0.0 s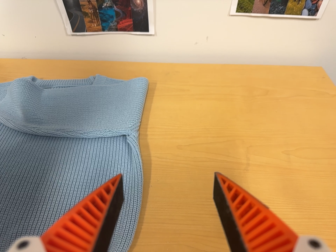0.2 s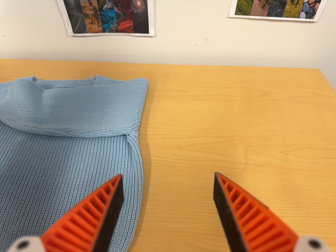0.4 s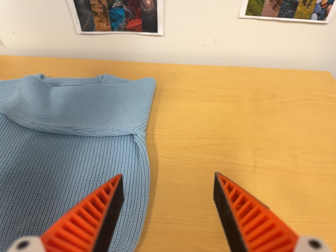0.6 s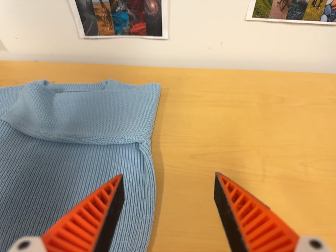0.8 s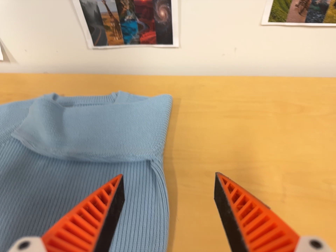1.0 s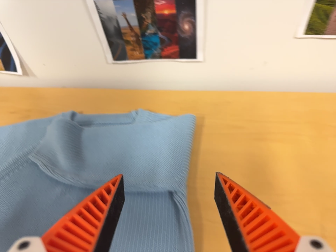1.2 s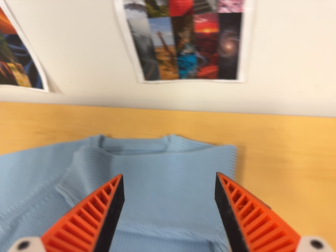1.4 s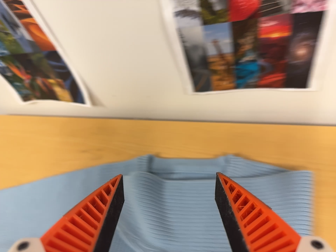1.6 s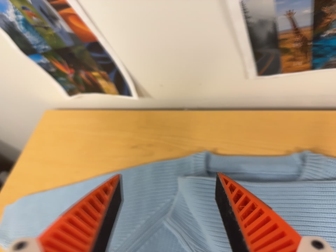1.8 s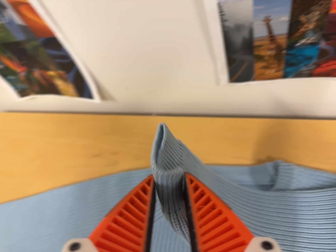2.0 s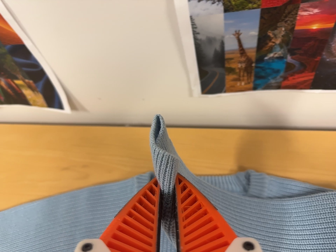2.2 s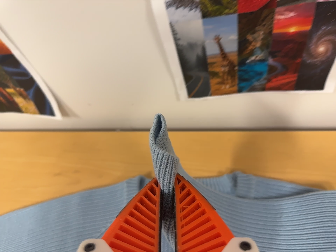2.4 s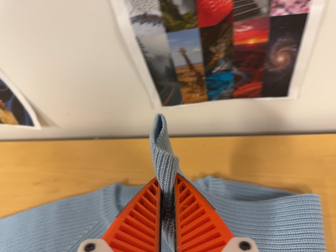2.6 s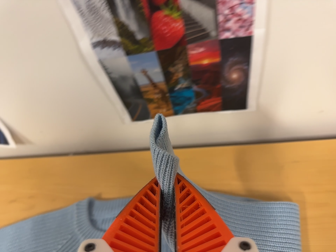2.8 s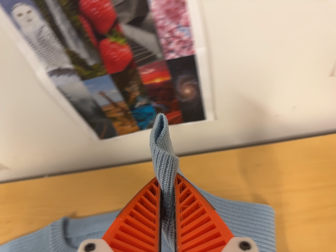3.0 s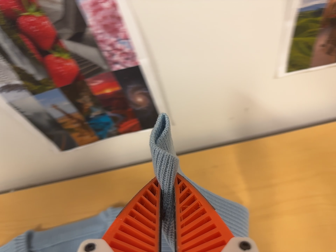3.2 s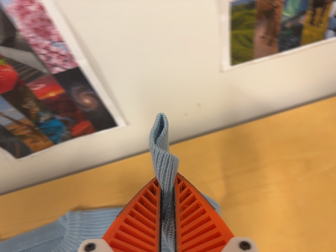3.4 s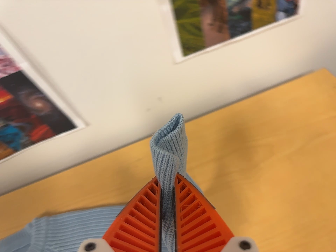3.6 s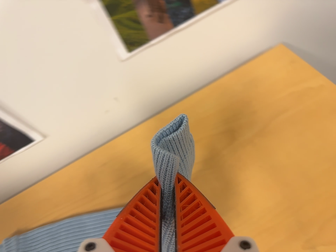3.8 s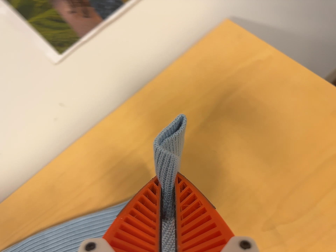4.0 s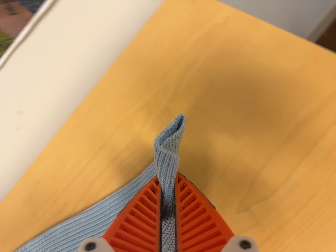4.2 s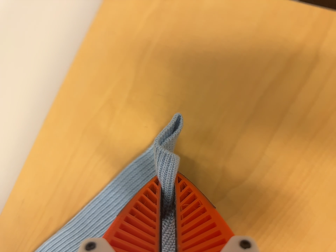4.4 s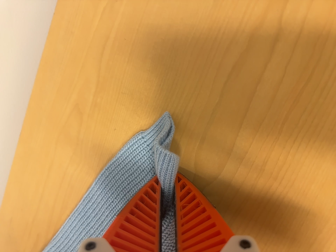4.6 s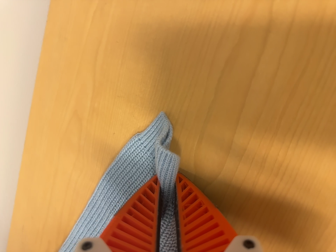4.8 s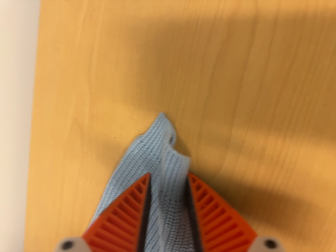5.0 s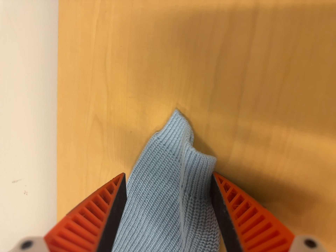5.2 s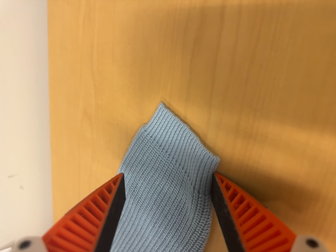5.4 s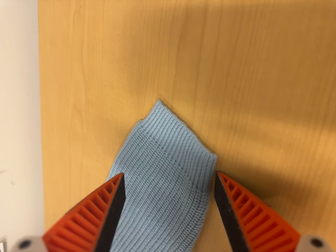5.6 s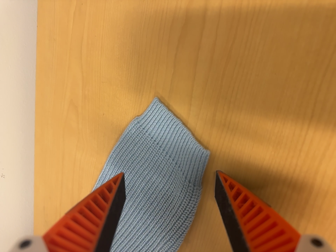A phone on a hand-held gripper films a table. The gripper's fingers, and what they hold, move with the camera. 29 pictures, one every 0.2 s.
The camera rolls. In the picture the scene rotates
counterclockwise.
0.0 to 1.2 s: The camera swings to its left by about 10 degrees, and the scene slides to the right. It travels toward the top of its view and forward, about 20 cm, so close, fixed things drift downward.
1.2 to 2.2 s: The camera travels forward, toward the top of its view and to its left, about 18 cm, so what stands in front looms larger.
2.2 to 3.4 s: The camera swings to its right by about 15 degrees, and the scene slides to the left. It travels to its right, about 28 cm, so close, fixed things drift to the left. It rolls about its line of sight by about 20 degrees, and the scene rotates counterclockwise.
3.4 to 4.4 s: The camera travels to its right, about 30 cm, so close, fixed things drift to the left. Its aim tips toward the bottom of its view by about 15 degrees, and the scene shifts upward. It rolls about its line of sight by about 45 degrees, and the scene rotates counterclockwise.
4.4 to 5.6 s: The camera travels to its right, about 6 cm. It rolls about its line of sight by about 10 degrees, and the scene rotates counterclockwise.
The film runs backward here.
